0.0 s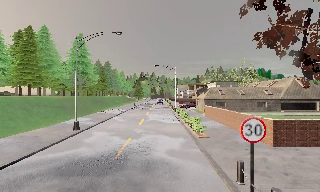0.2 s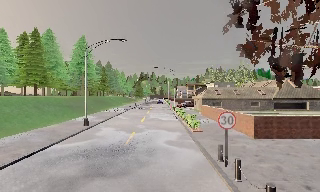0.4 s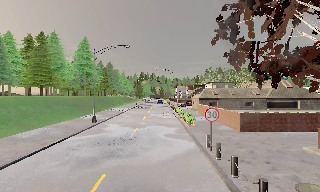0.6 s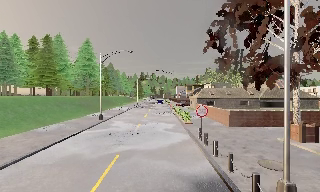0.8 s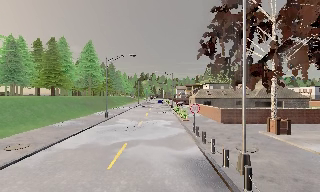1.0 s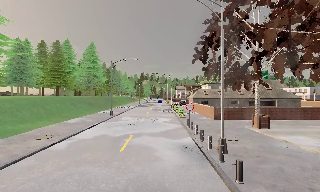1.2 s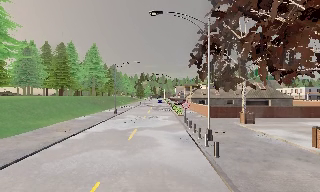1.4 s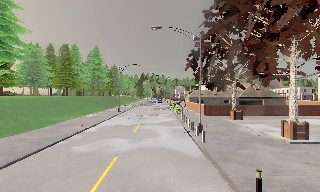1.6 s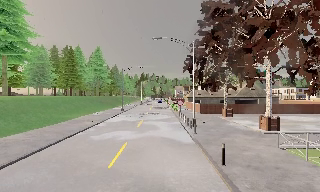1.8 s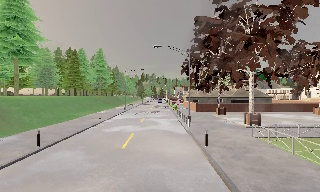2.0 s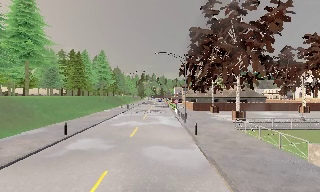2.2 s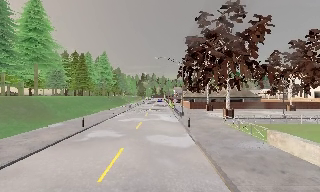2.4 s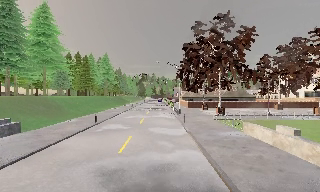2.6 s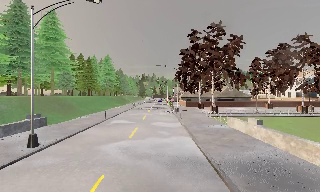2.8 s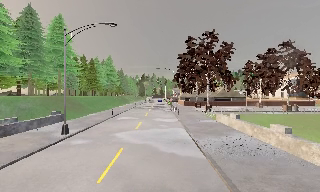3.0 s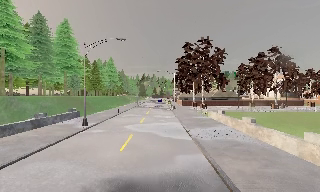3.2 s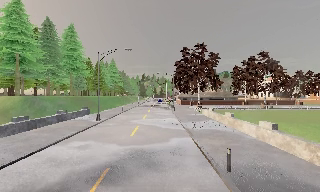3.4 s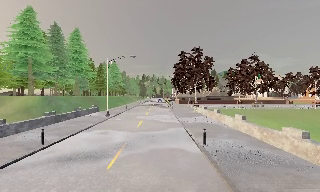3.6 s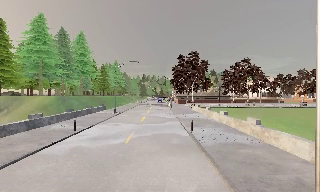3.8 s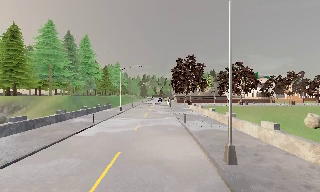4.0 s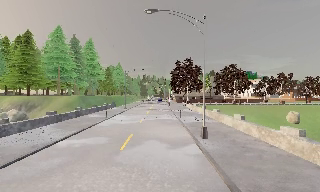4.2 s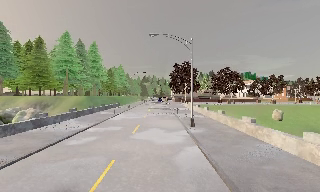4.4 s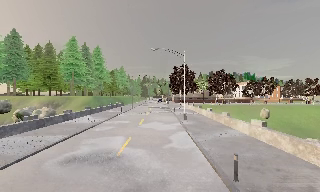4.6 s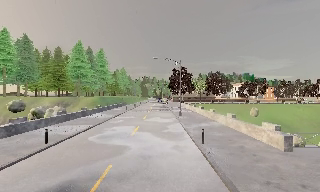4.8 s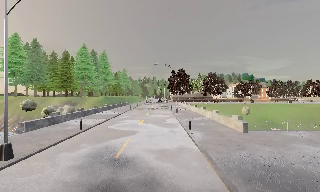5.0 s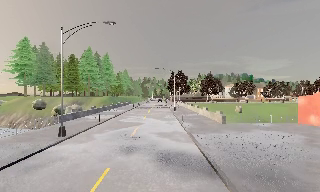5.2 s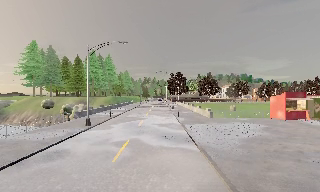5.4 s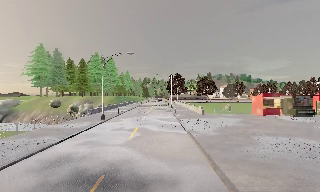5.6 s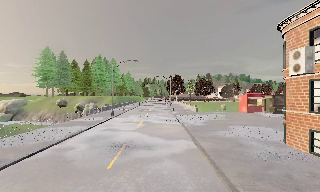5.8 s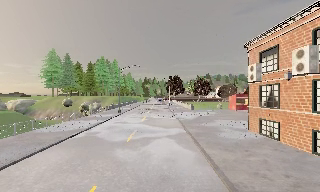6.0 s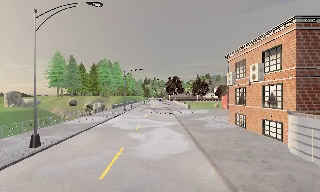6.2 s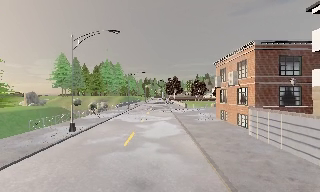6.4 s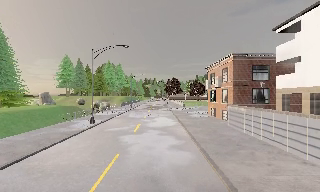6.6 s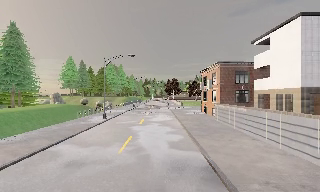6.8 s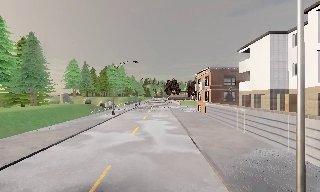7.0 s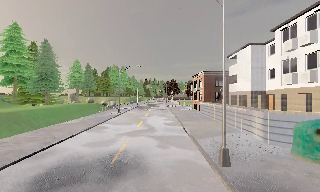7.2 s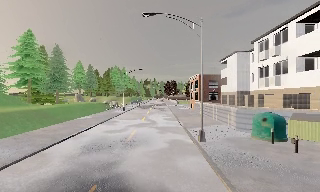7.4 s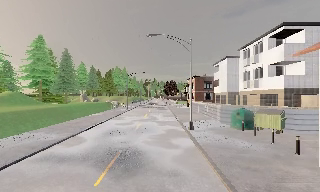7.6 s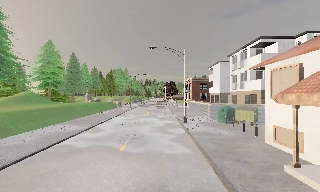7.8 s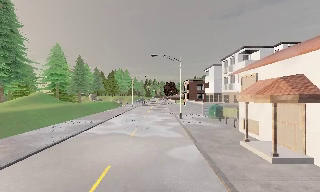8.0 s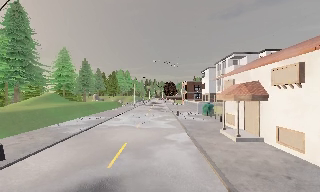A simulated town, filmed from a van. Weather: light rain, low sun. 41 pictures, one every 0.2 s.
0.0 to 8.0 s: The camera travels backward, about 120 m, so what stands in front gets smaller. It gains speed.
The film runs backward here.
